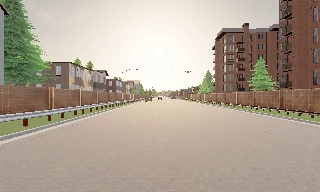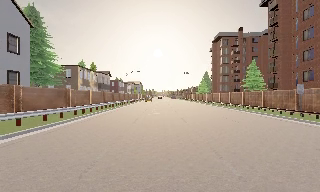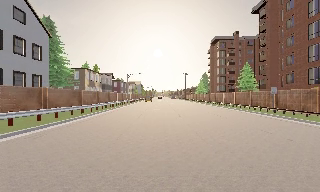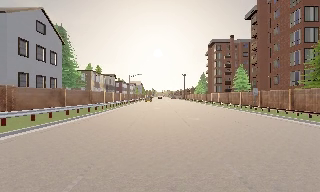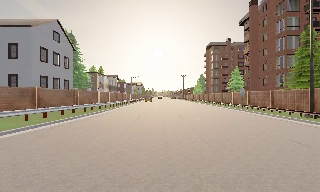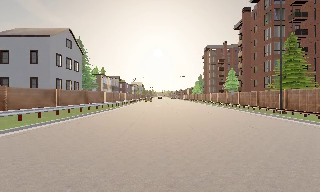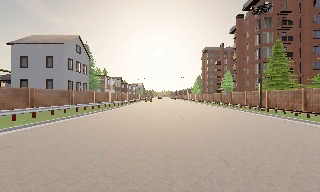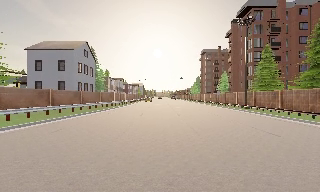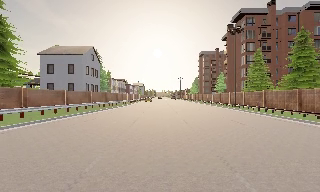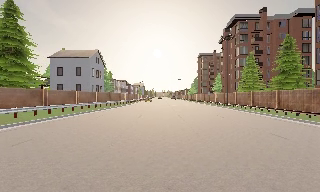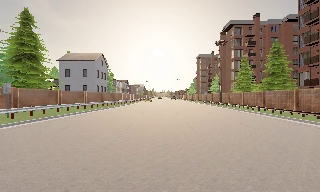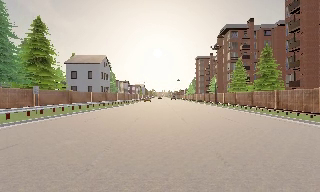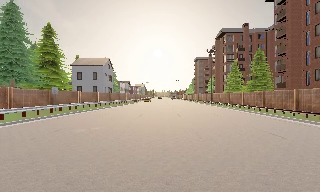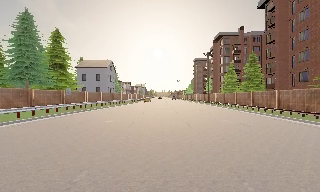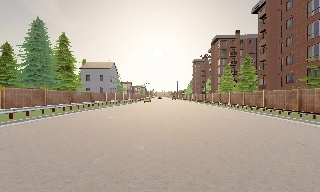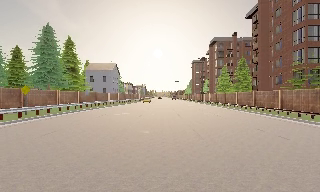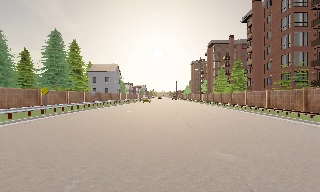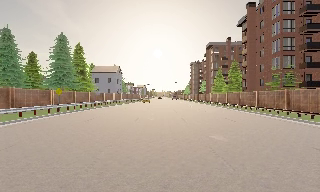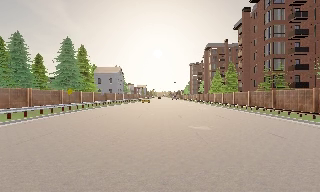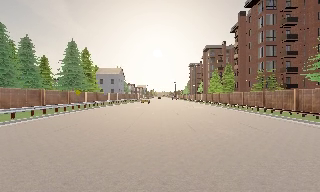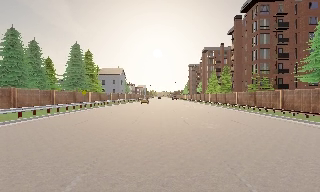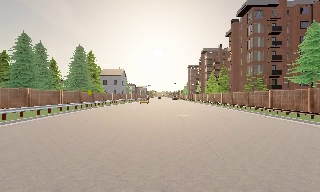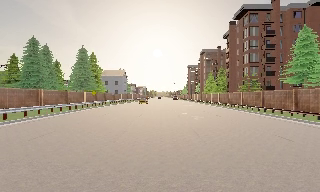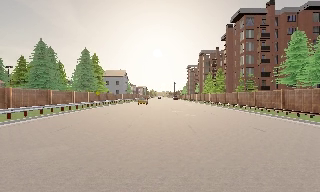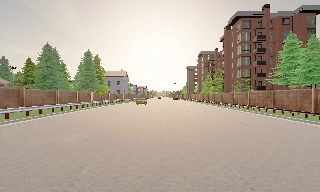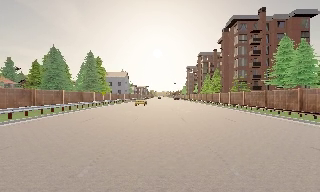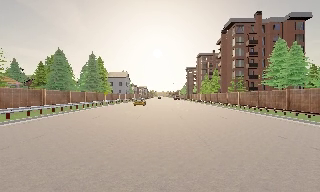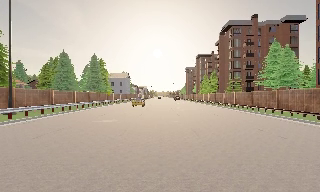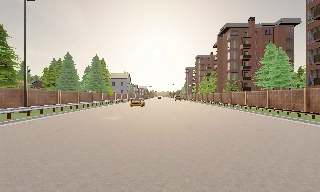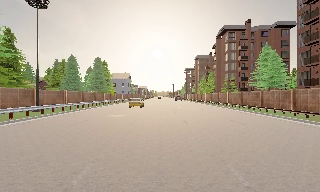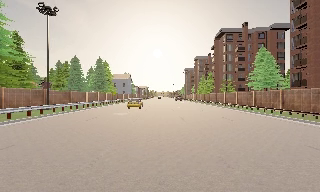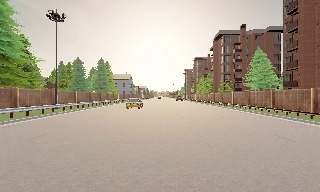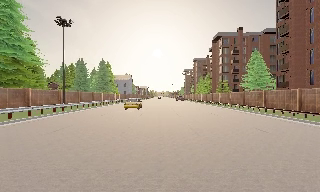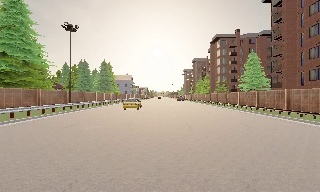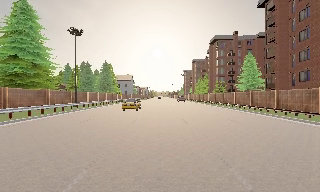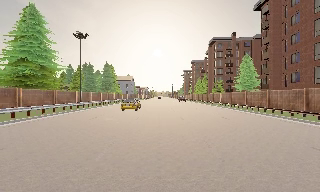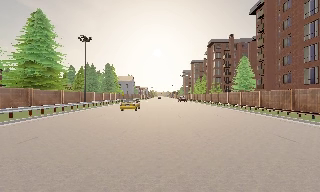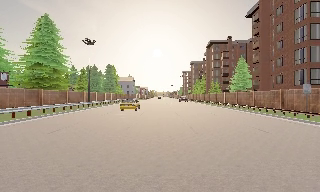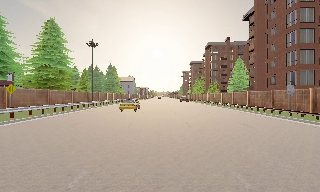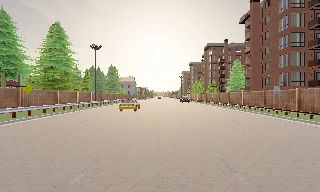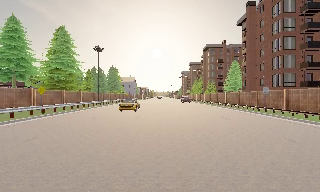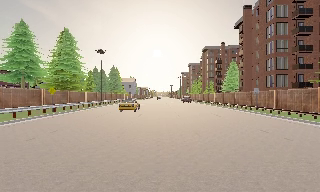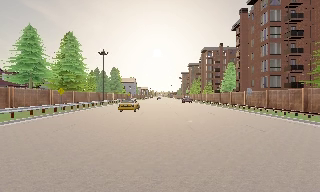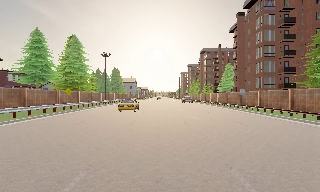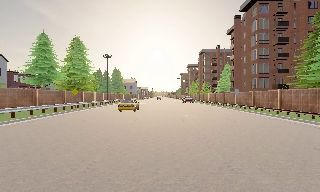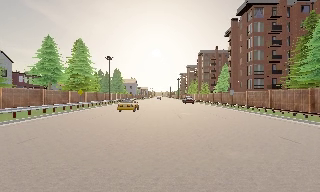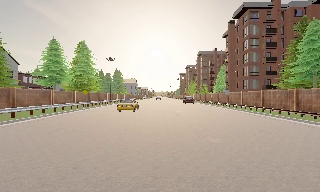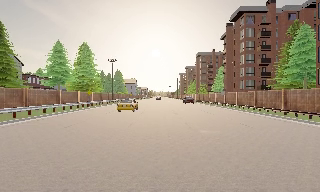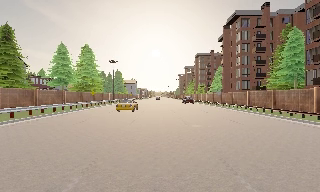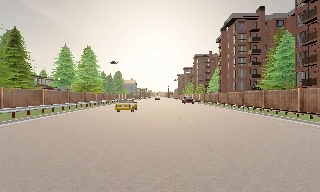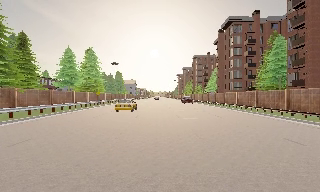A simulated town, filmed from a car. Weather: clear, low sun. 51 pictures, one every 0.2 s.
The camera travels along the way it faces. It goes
backward.
0.0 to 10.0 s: The camera travels backward, about 100 m, so what stands in front gets smaller. It loses speed.
The film runs backward here.
